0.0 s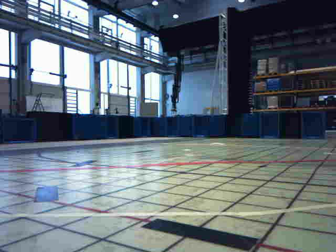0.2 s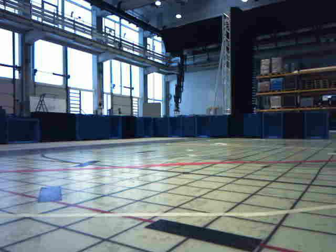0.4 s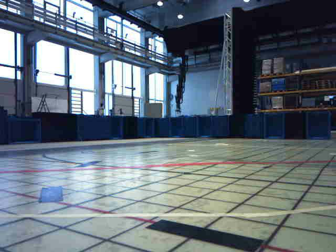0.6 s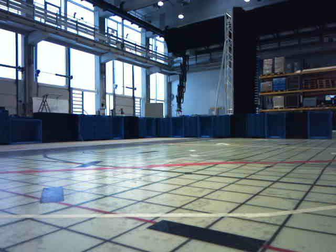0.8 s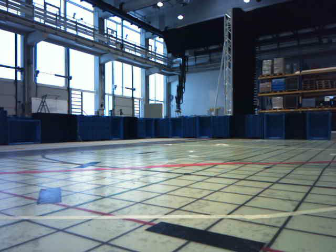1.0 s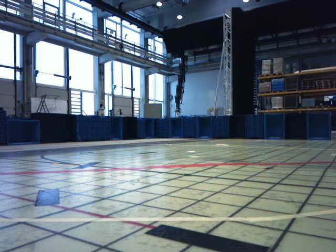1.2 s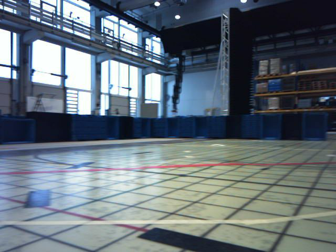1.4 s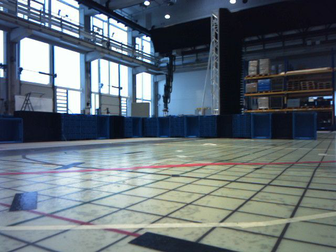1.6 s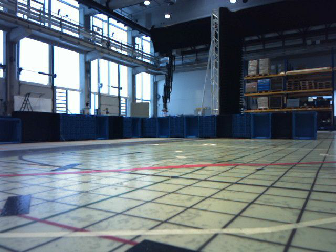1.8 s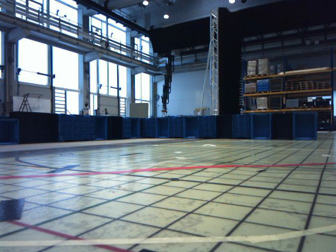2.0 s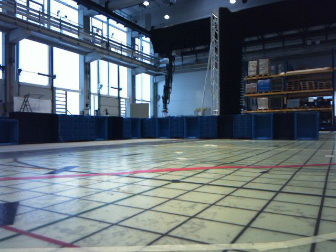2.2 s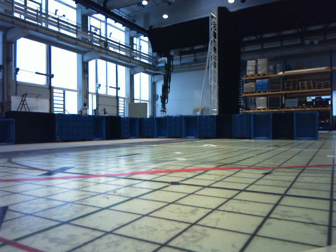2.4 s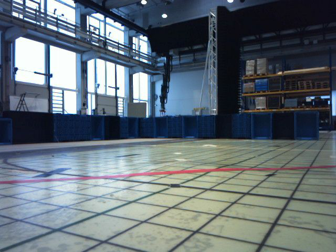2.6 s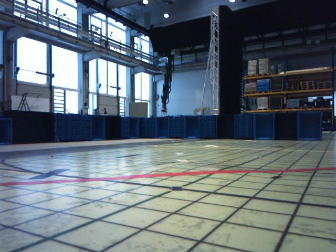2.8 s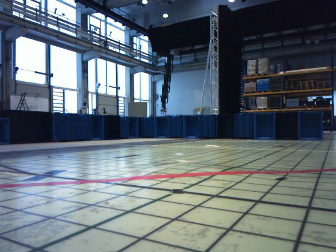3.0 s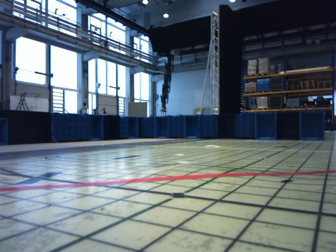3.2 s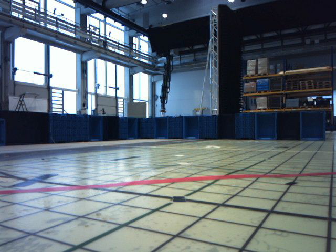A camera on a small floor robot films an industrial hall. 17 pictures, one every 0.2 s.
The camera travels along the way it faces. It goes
forward.
0.0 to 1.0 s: The camera shifts only a little, or ends up much as it began.
1.0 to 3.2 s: The camera travels forward, about 0.3 m, so what stands in front looms larger.
The film runs forward here.
